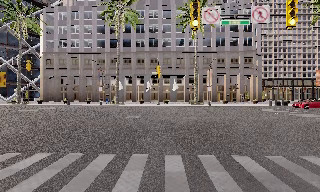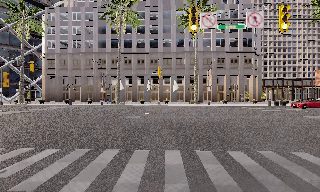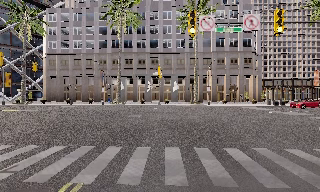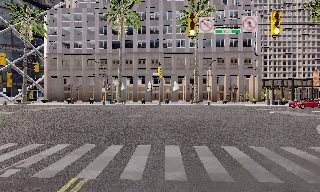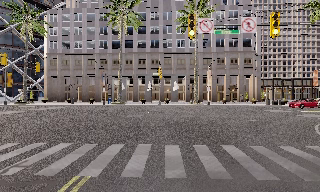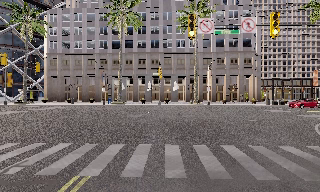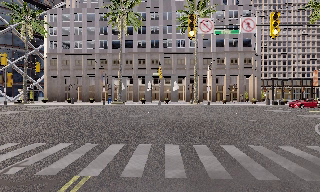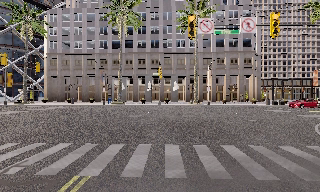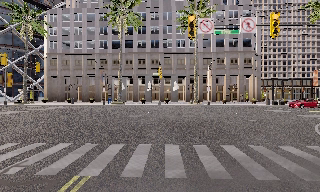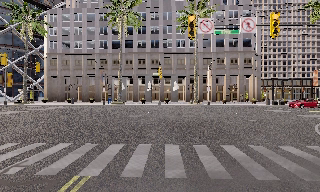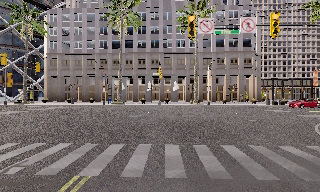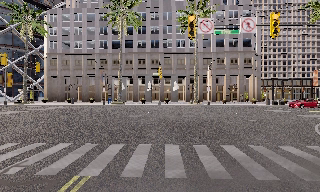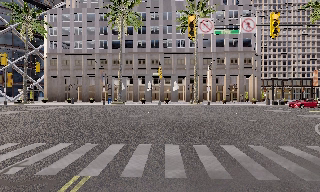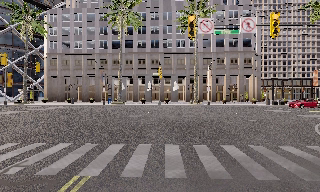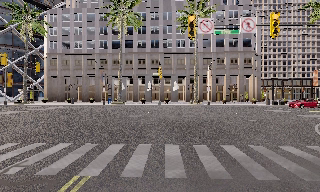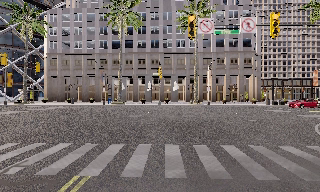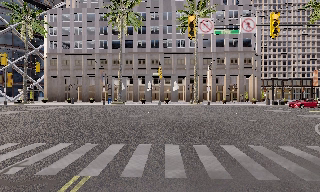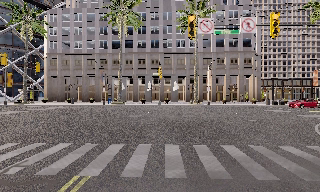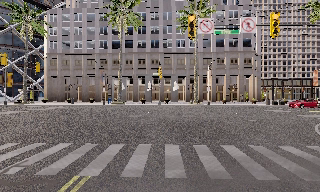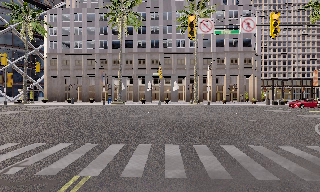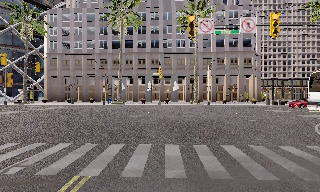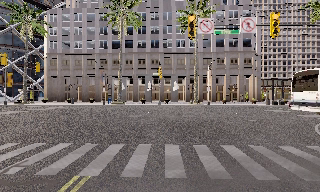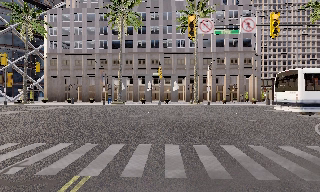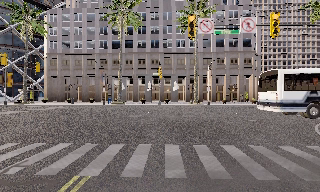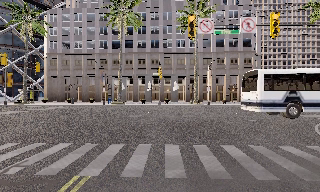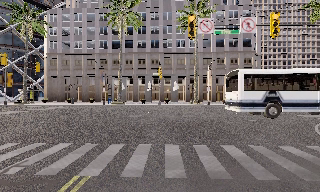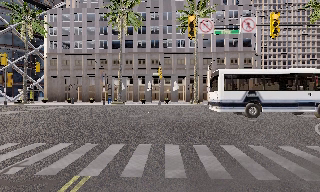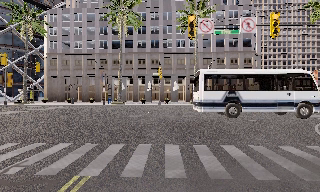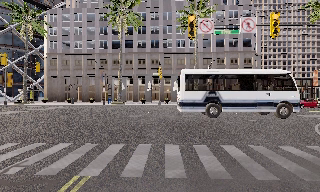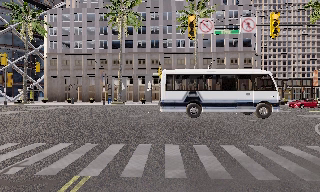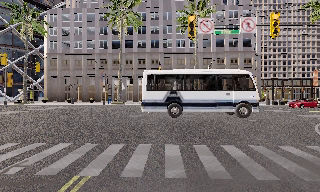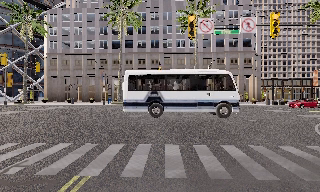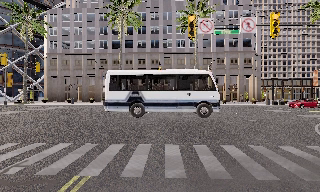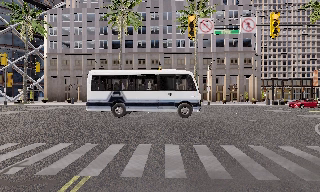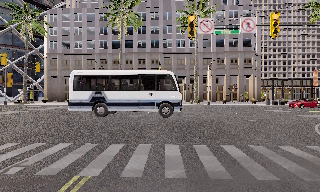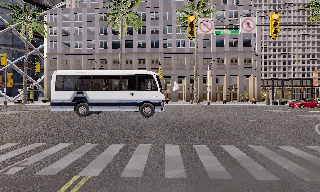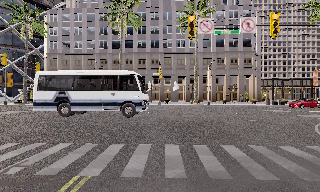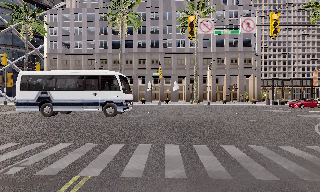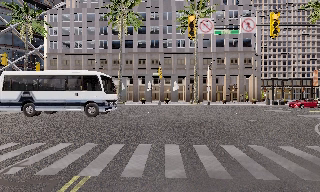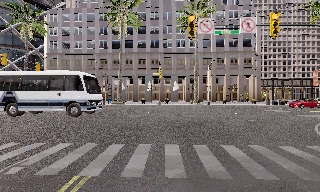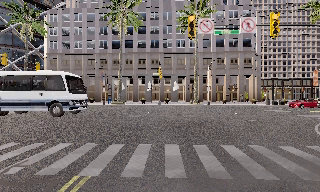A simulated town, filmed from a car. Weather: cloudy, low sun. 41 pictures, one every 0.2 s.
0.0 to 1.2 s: The camera travels backward, about 1 m, so what stands in front gets smaller. It loses speed.
1.2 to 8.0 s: The camera keeps its place and its aim.
The film runs backward here.
